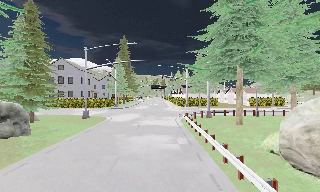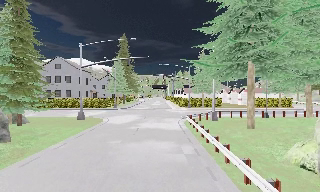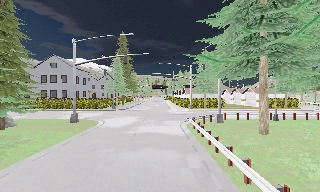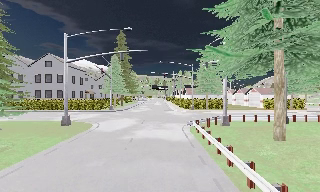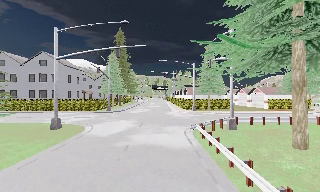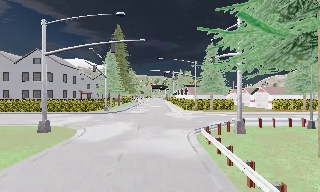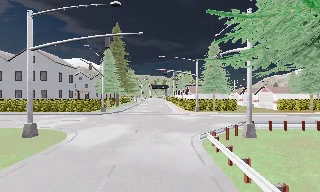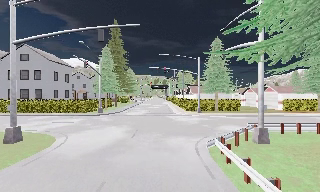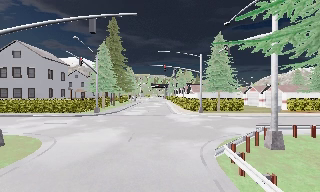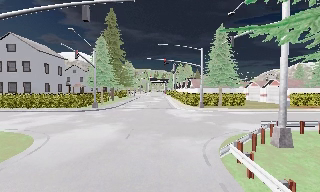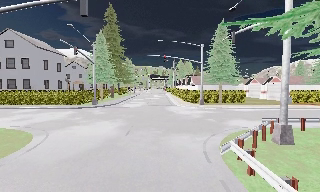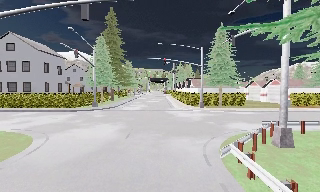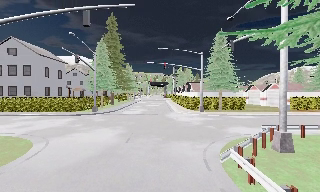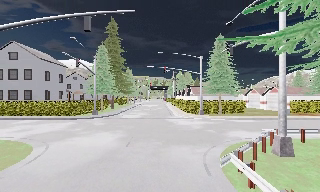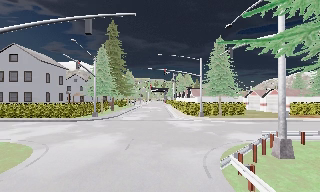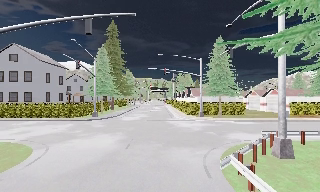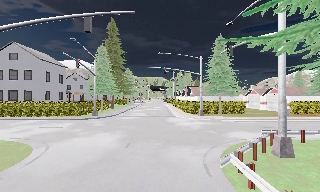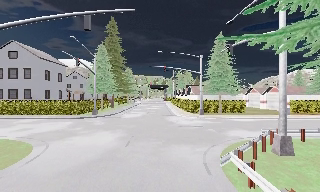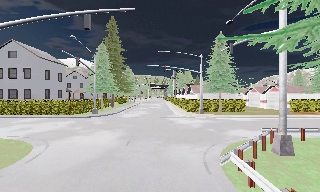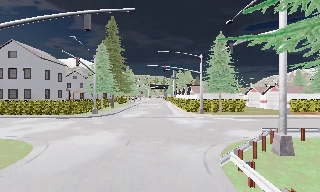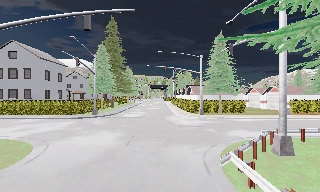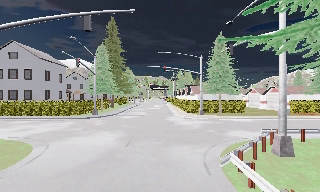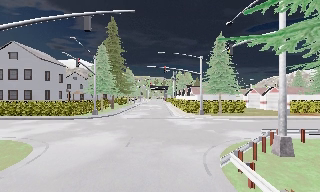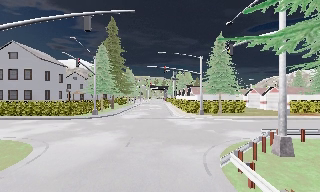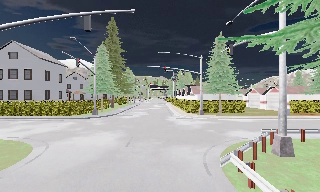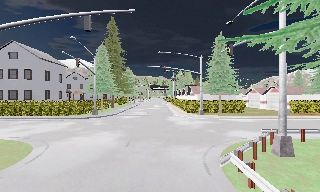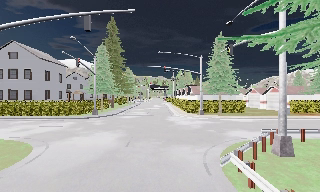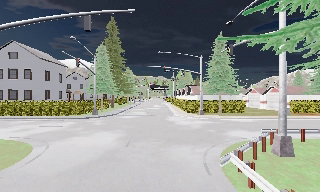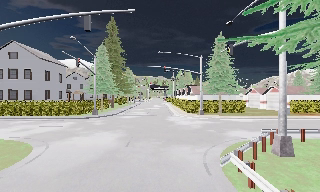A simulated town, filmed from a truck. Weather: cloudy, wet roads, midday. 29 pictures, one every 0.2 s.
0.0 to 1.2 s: The camera travels forward, about 8 m, so what stands in front looms larger.
1.2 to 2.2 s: The camera travels forward, about 3 m, so what stands in front looms larger. It loses speed.
2.2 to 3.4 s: The camera shifts only a little, or ends up much as it began.
3.4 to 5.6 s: The camera keeps its place and its aim.
The film runs forward here.
